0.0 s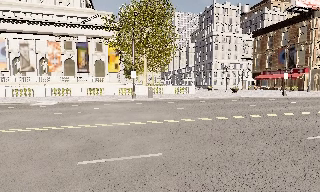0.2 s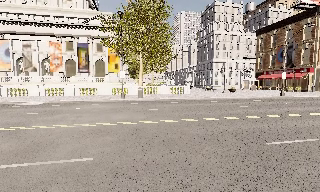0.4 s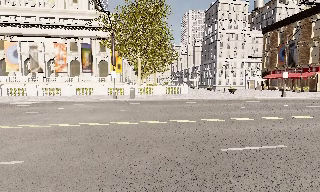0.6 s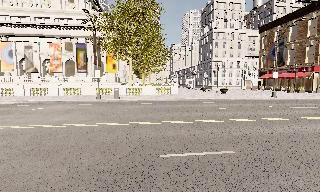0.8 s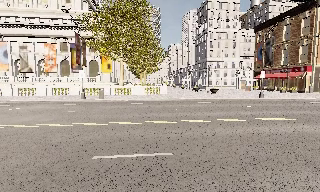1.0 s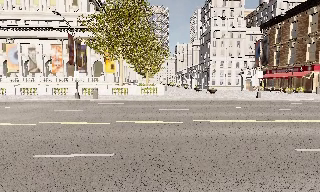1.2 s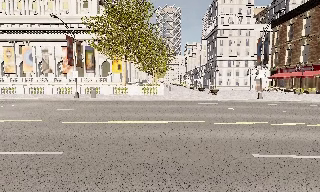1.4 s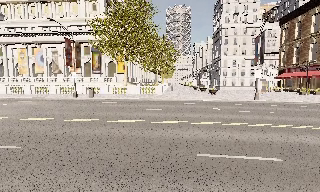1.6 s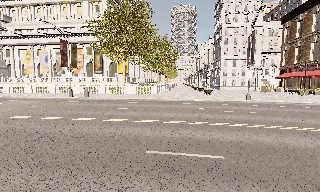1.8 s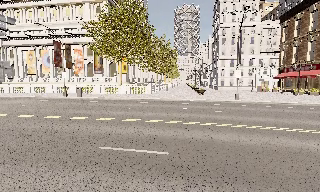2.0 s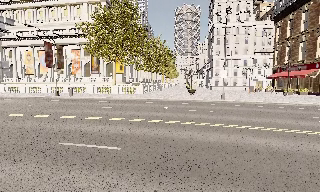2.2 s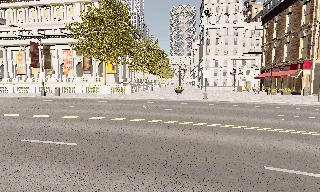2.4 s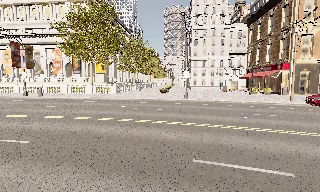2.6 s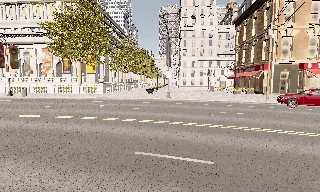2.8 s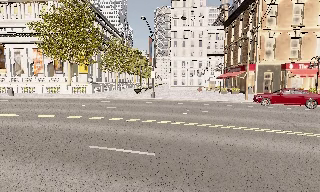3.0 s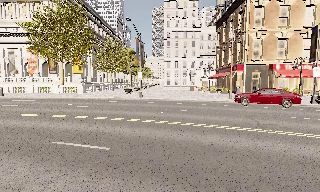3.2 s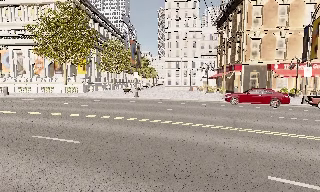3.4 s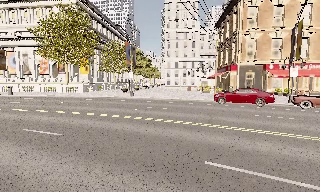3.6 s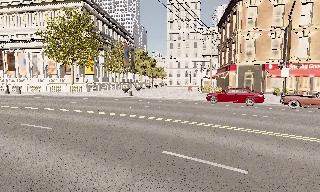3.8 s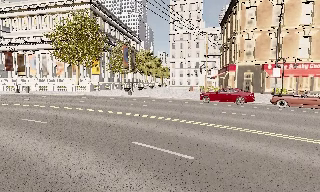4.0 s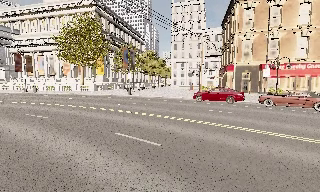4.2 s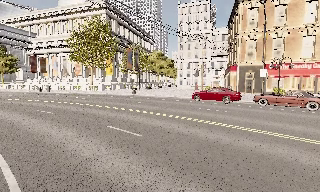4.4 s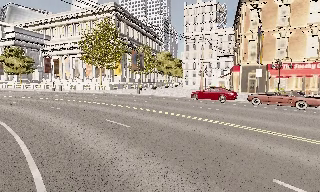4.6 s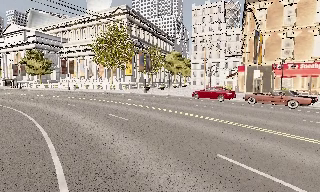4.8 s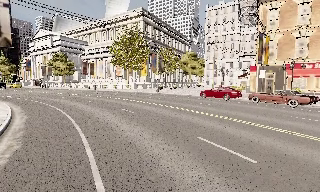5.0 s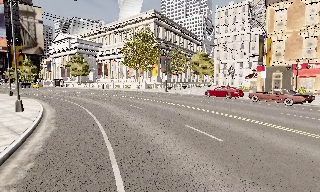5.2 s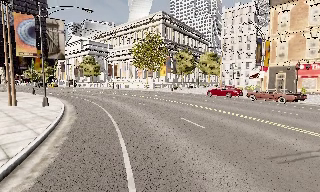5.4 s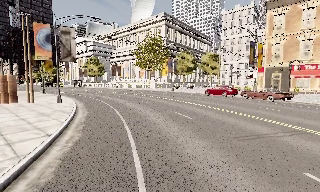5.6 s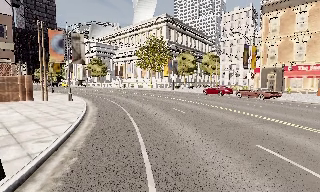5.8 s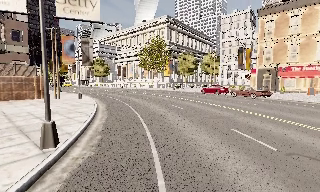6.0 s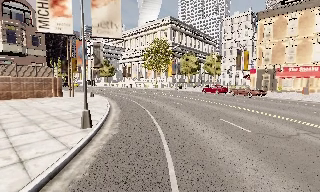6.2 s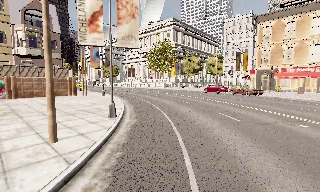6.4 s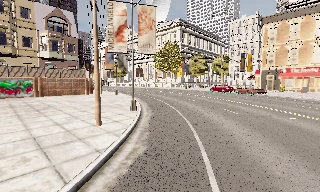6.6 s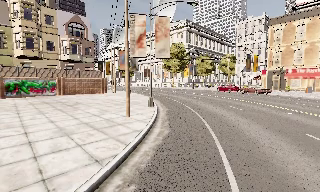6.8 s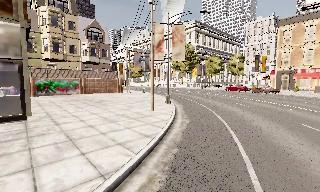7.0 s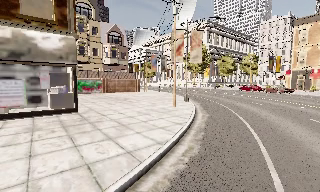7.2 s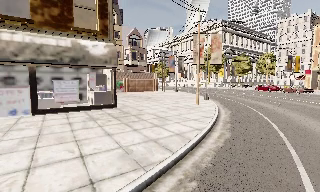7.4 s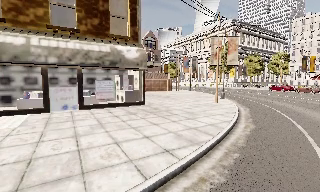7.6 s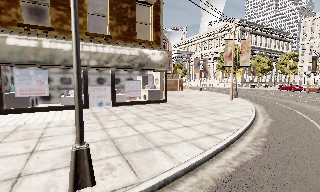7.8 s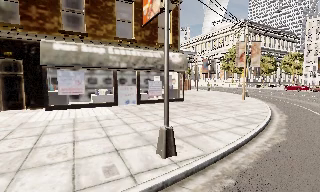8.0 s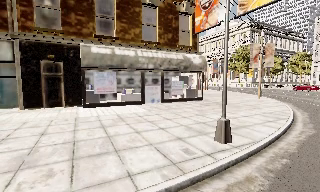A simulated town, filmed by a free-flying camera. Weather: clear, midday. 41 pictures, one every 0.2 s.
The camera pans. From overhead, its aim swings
counterclockwise.
0.0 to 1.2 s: The camera pans to its left, which is counterclockwise from overhead, by about 15 degrees. It travels to its right, about 11 m, so close, fixed things drift to the left.
1.2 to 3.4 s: The camera travels to its right, about 16 m, so close, fixed things drift to the left.
3.4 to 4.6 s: The camera pans to its left, which is counterclockwise from overhead, by about 20 degrees. It travels to its right and backward, about 8 m.
4.6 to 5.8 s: The camera pans to its left, which is counterclockwise from overhead, by about 15 degrees. It travels backward, about 10 m, so what stands in front gets smaller.
5.8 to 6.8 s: The camera travels backward, about 9 m, so what stands in front gets smaller.
6.8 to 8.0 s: The camera pans to its left, which is counterclockwise from overhead, by about 15 degrees. It travels to its left and backward, about 11 m, so close, fixed things drift to the right.
The film runs forward here.
